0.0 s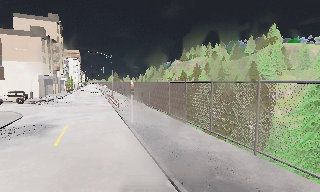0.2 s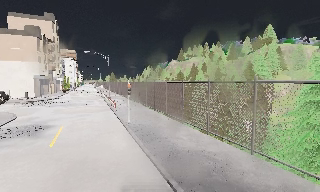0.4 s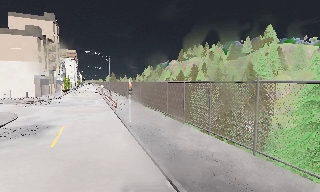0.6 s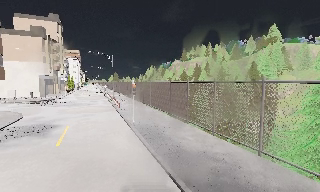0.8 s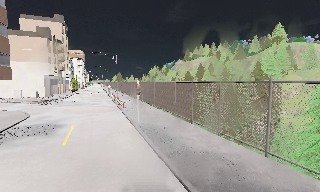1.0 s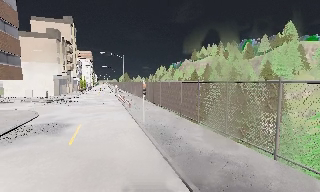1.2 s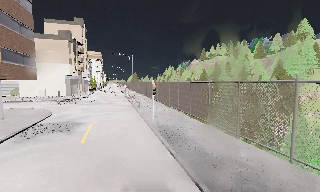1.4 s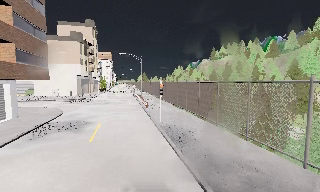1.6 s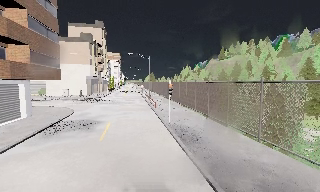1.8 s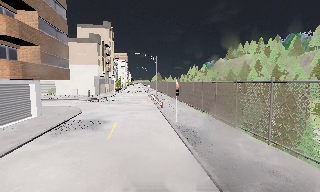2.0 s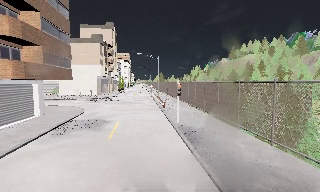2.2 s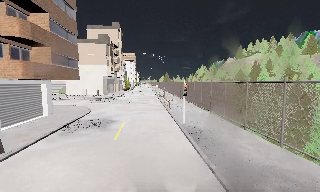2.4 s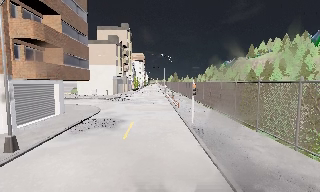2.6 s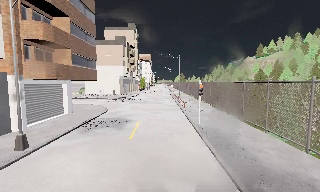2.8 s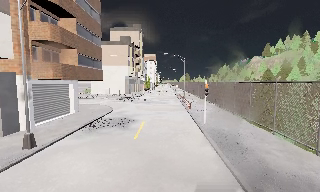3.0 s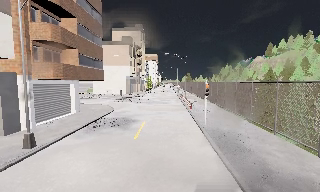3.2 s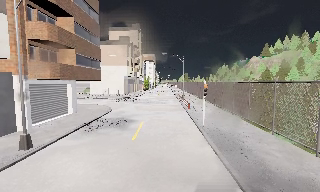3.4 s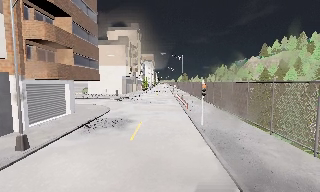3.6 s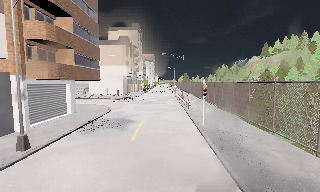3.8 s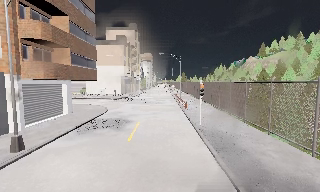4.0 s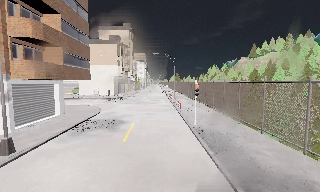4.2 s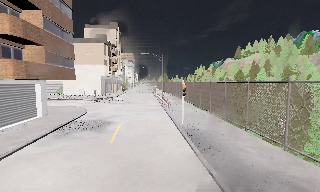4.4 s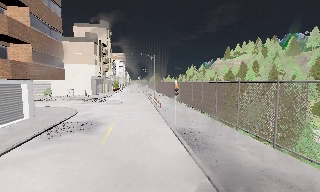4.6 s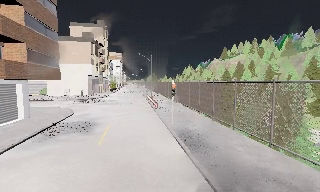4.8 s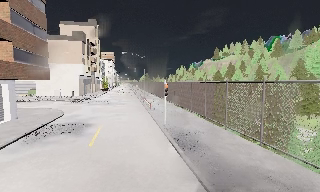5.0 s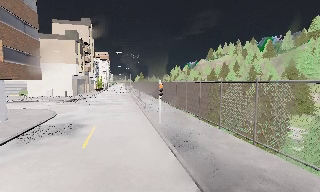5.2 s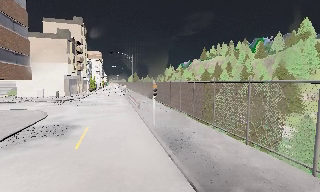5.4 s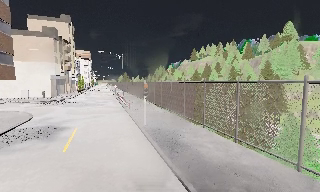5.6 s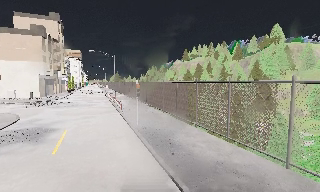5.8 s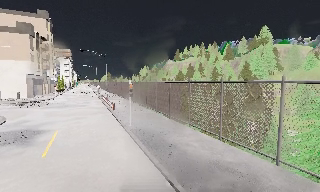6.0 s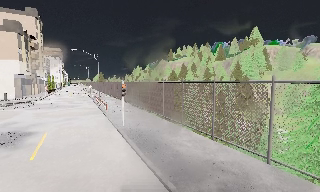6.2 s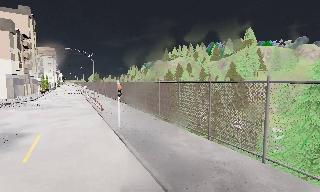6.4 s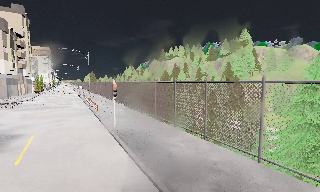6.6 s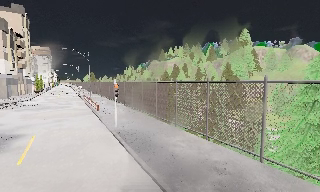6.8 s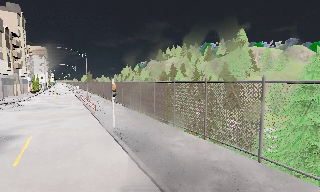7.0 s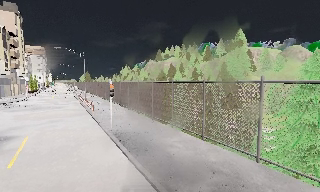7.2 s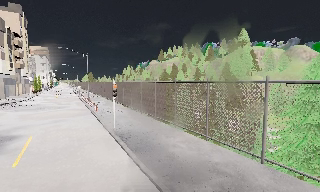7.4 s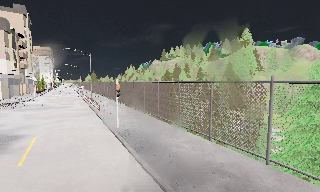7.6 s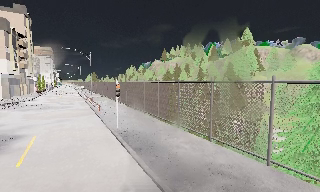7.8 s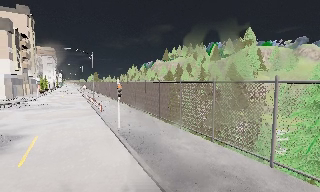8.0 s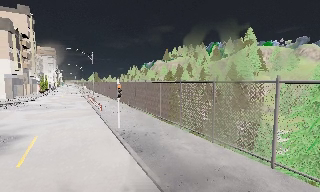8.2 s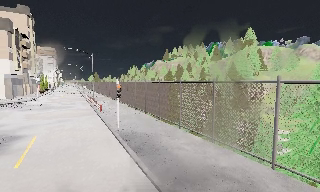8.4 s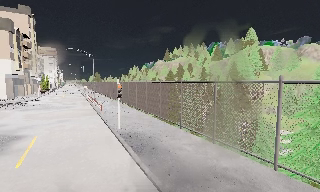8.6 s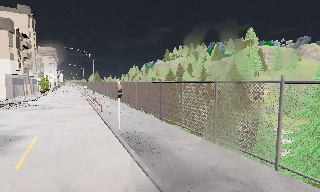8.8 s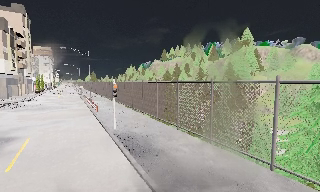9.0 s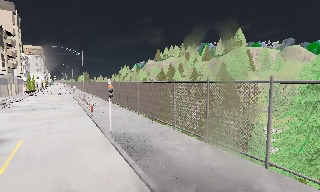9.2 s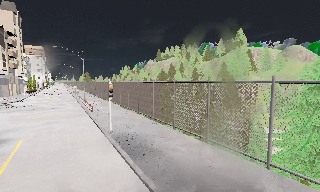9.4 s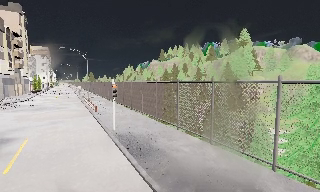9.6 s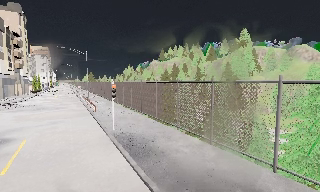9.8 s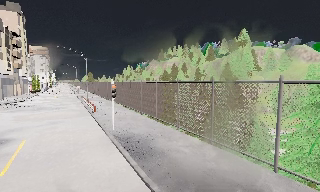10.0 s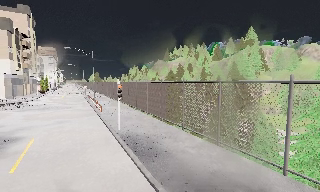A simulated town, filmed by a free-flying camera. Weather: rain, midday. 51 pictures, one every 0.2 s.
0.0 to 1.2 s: The camera shifts only a little, or ends up much as it began.
1.2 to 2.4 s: The scene slides to the right, as the camera pans about 15 degrees to its left.
2.4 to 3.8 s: The camera shifts only a little, or ends up much as it began.
3.8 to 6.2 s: The camera pans to its right, which is clockwise from overhead, by about 30 degrees.
6.2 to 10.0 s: The camera travels forward, about 1 m, so what stands in front looms larger.
The film runs forward here.
